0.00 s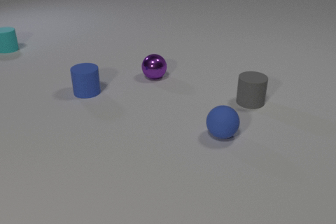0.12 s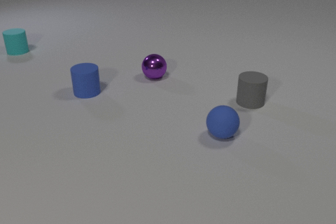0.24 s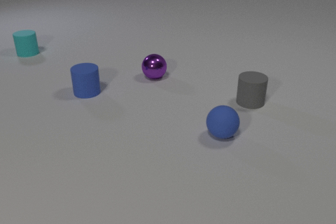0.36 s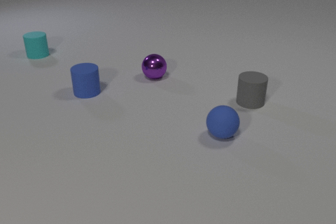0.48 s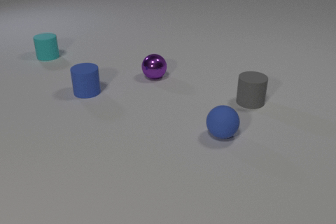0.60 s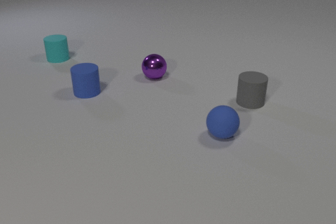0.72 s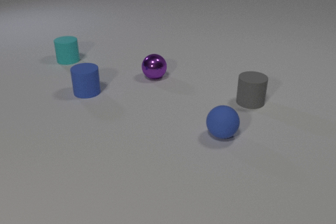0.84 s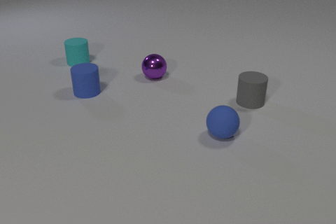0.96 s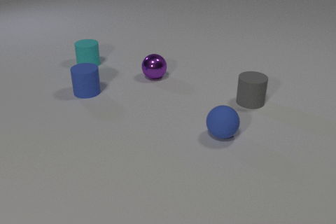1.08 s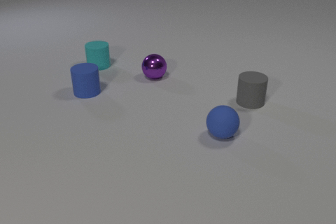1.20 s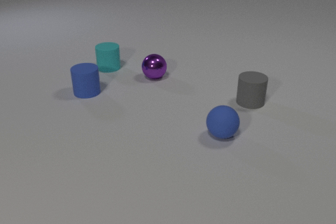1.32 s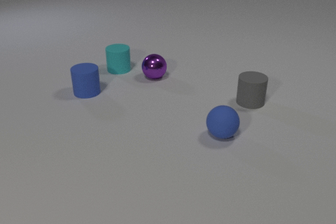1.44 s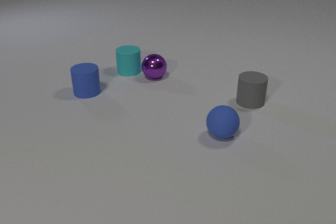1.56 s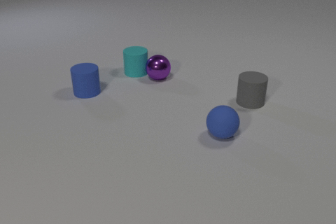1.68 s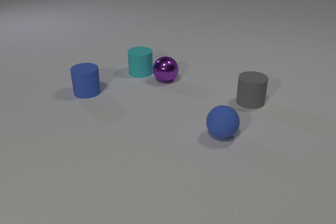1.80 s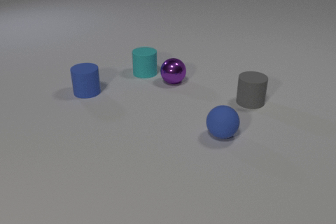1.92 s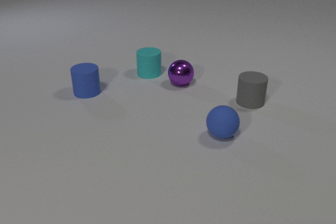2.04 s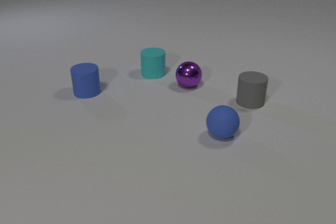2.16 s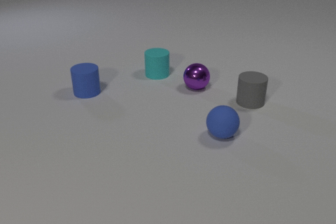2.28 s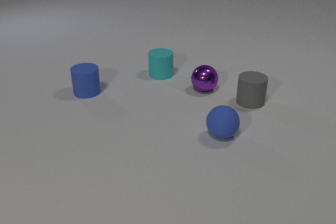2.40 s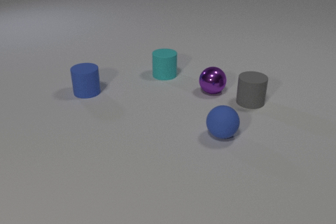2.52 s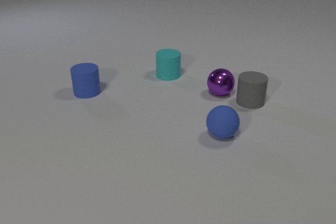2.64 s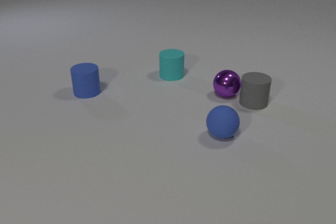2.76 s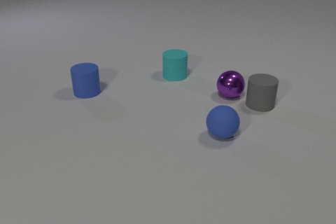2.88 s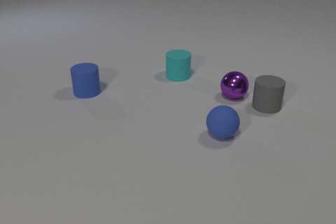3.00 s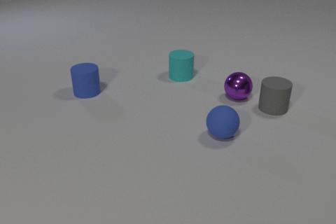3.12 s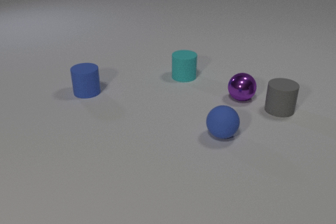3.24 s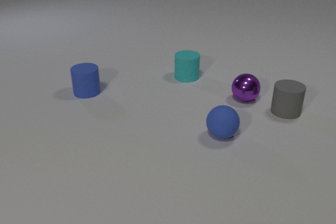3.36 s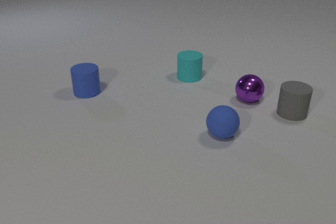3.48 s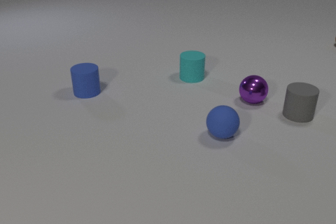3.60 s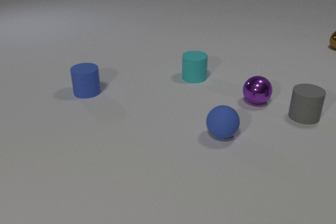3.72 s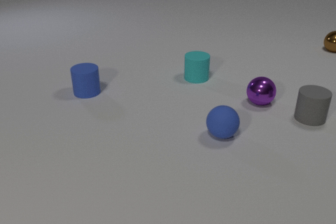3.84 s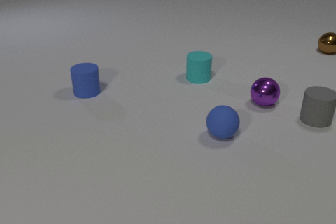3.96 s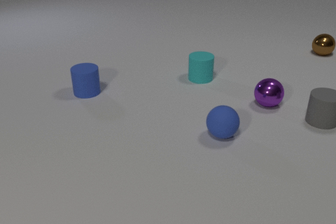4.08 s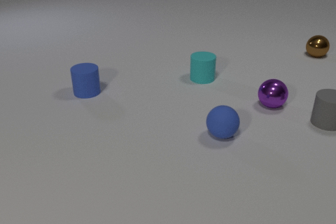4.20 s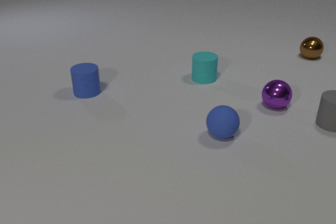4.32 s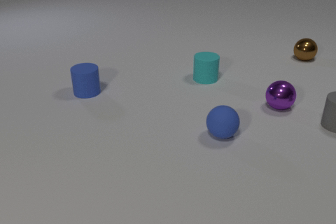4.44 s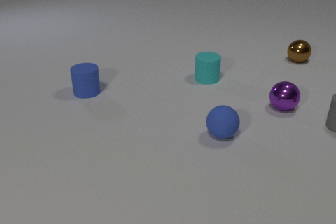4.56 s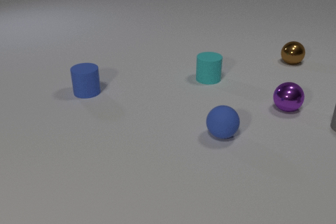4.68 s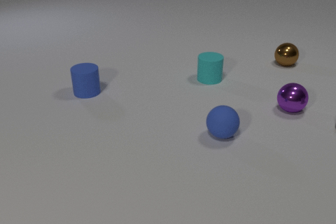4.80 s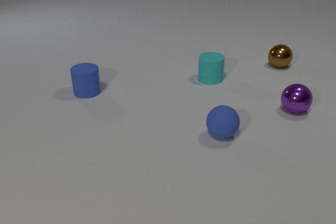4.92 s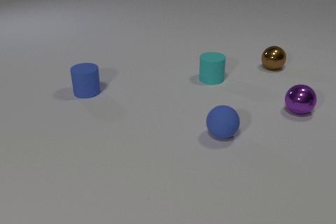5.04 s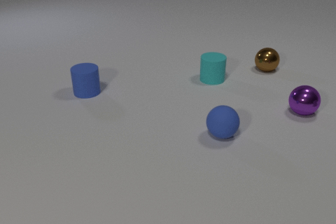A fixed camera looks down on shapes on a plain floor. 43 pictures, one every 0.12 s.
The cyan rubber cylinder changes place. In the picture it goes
to the right.
The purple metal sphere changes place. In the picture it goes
to the right.
0.00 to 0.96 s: The cyan rubber cylinder slides to the right and toward the camera.
0.96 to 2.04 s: The cyan rubber cylinder slides to the right and toward the camera. The purple metal sphere rolls to the right and toward the camera. The cyan rubber cylinder and the purple metal sphere collide.
2.04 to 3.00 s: The cyan rubber cylinder slides to the right. The purple metal sphere rolls to the right and toward the camera. The gray rubber cylinder slides to the right. The purple metal sphere and the gray rubber cylinder collide.
3.00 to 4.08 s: The cyan rubber cylinder slides to the right. The purple metal sphere rolls to the right. The brown metal sphere comes in at the right edge, rolls toward the camera and to the left. The gray rubber cylinder slides to the right.
4.08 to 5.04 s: The cyan rubber cylinder slides to the right. The purple metal sphere rolls to the right. The brown metal sphere rolls toward the camera and to the left. The gray rubber cylinder slides to the right, leaves at the right edge.
What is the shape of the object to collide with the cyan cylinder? sphere.
How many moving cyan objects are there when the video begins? 1.
Are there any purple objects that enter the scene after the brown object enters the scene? no.
